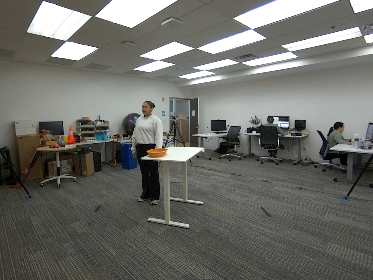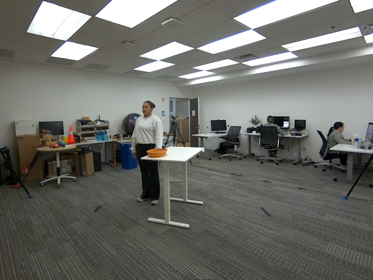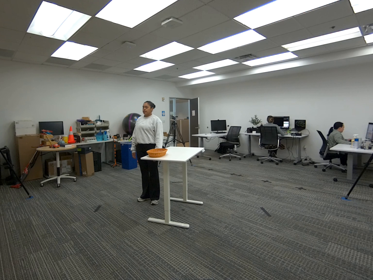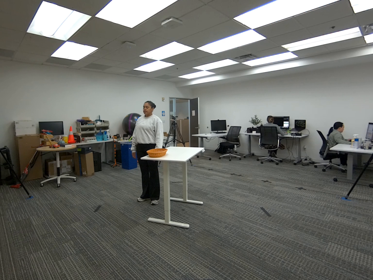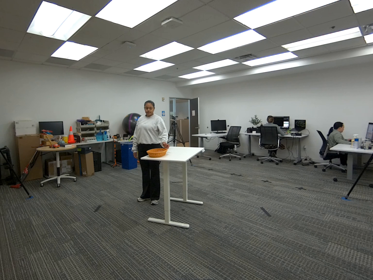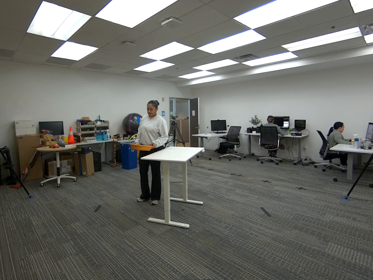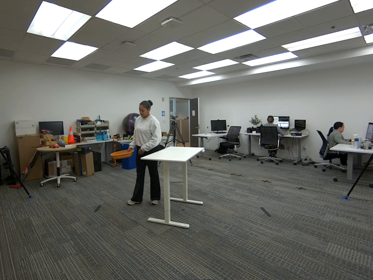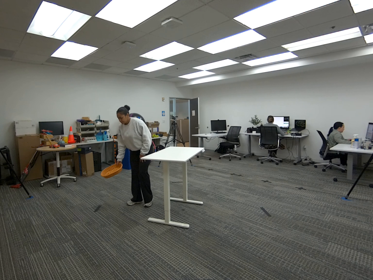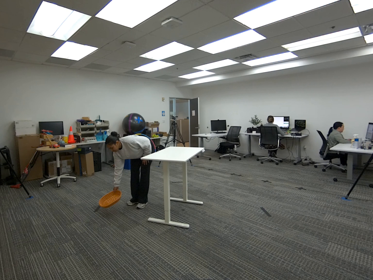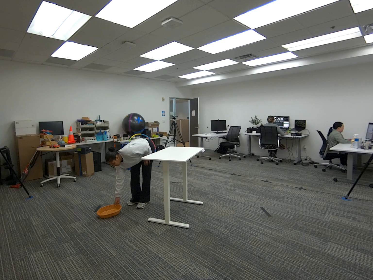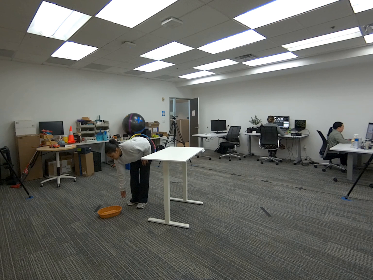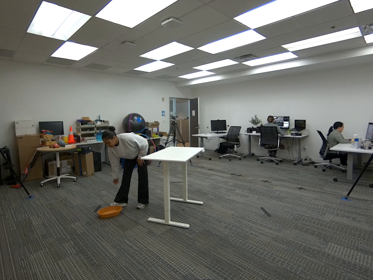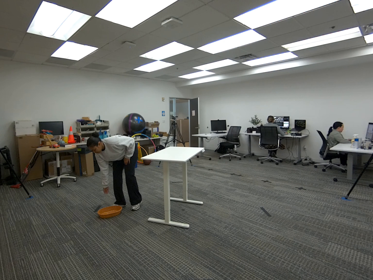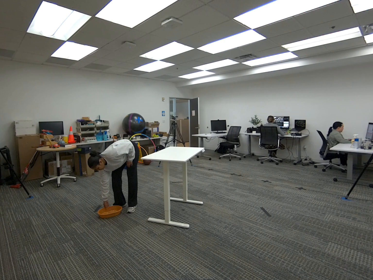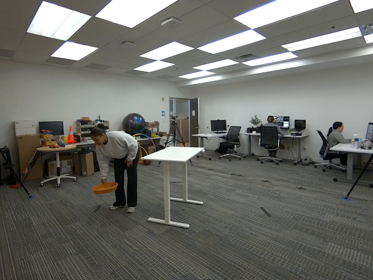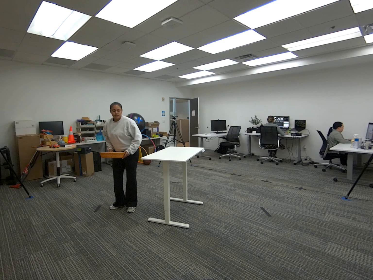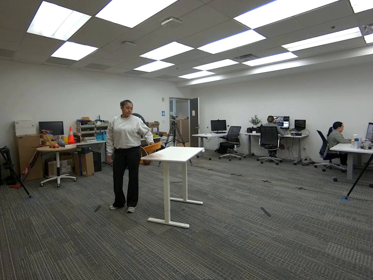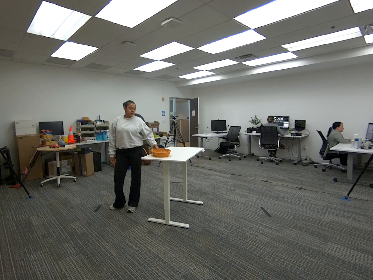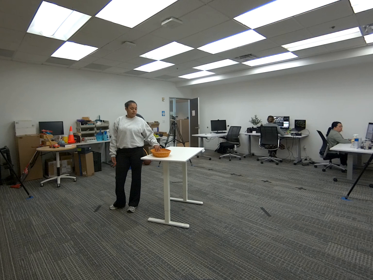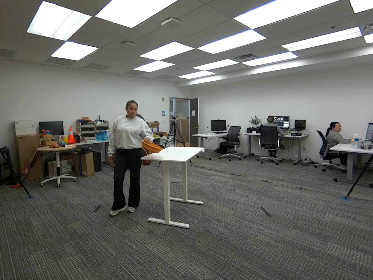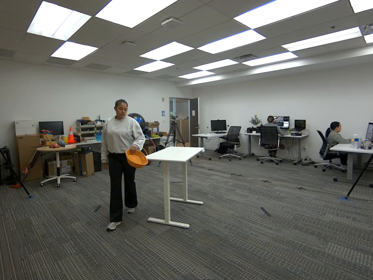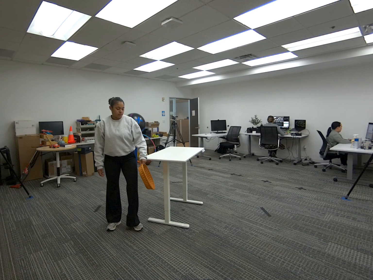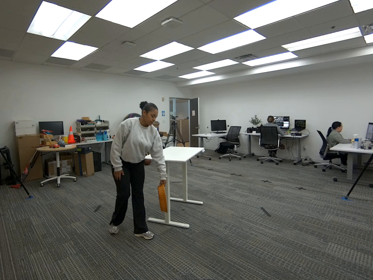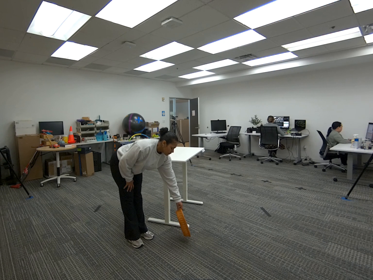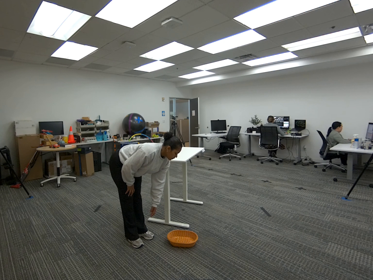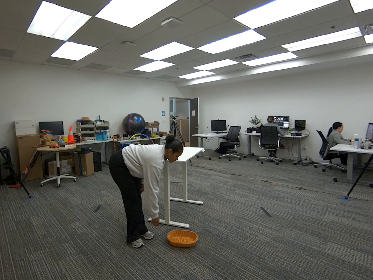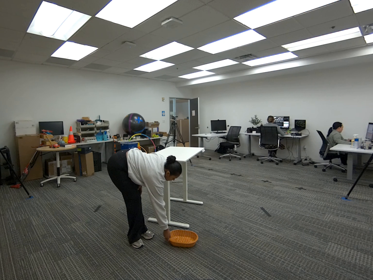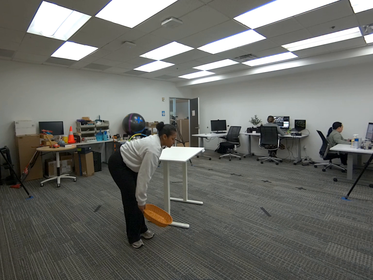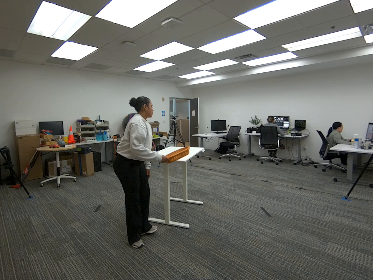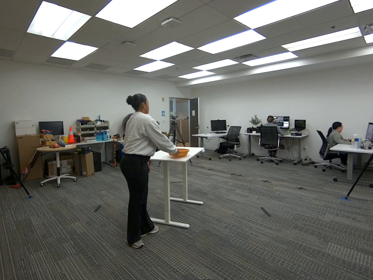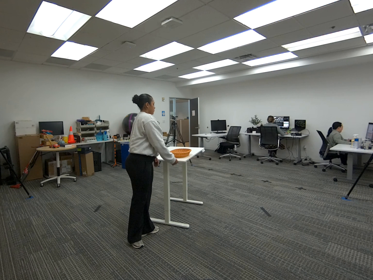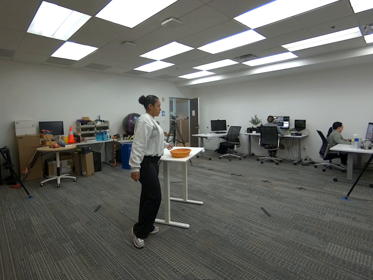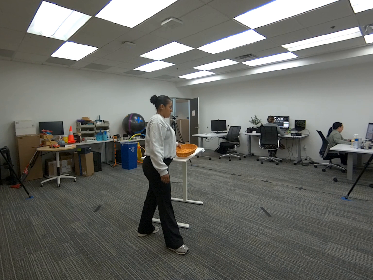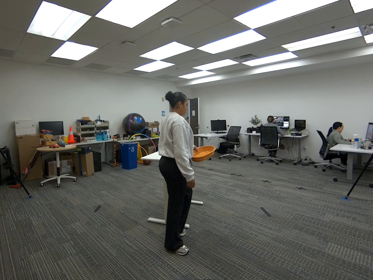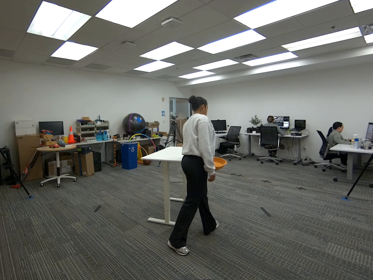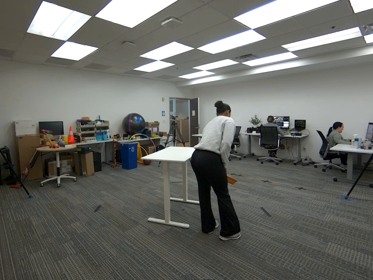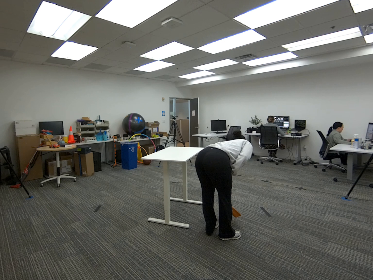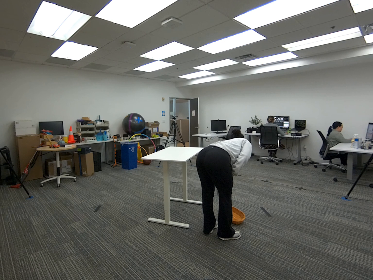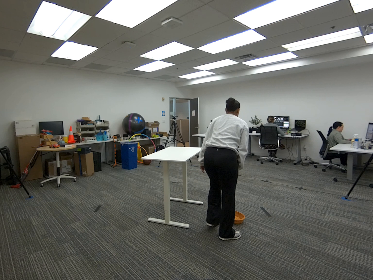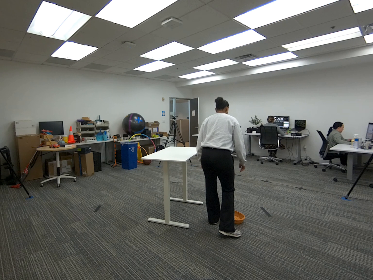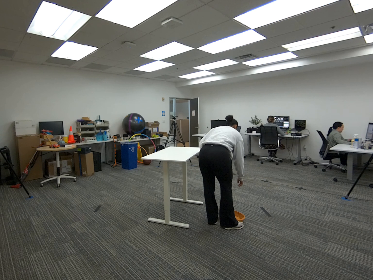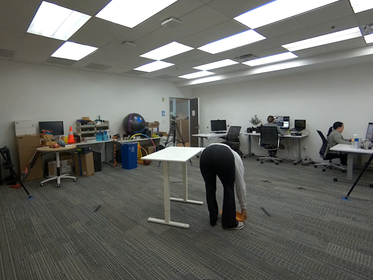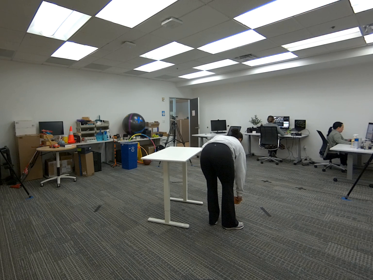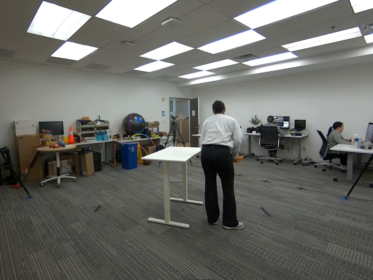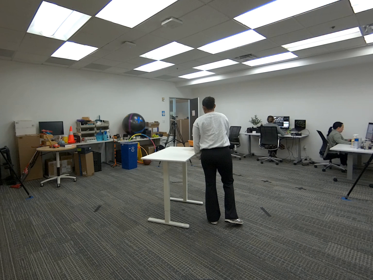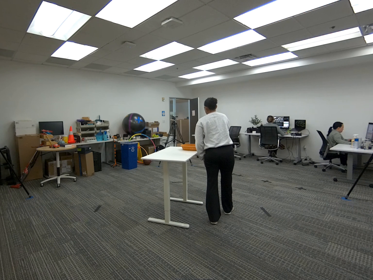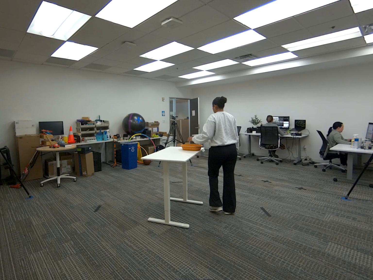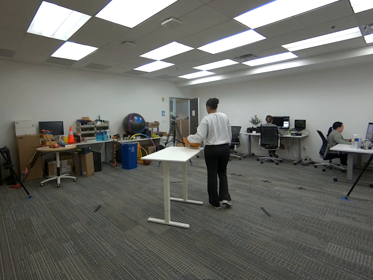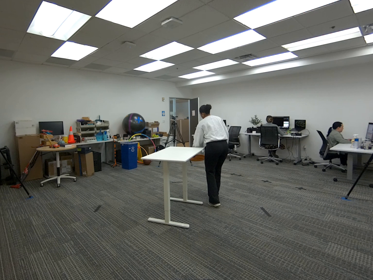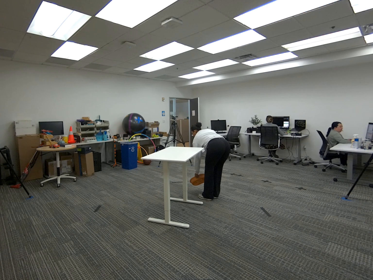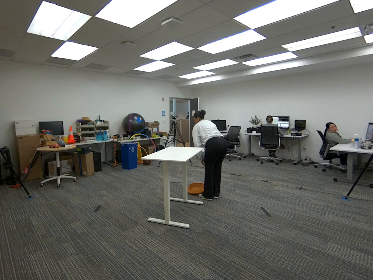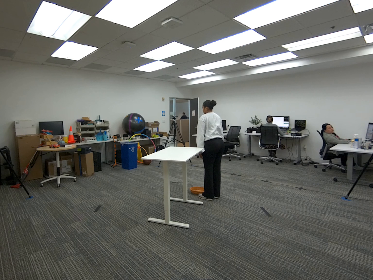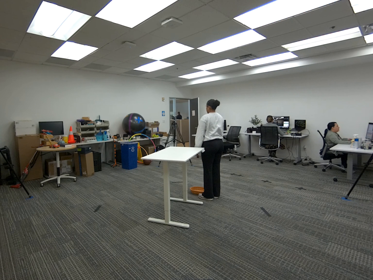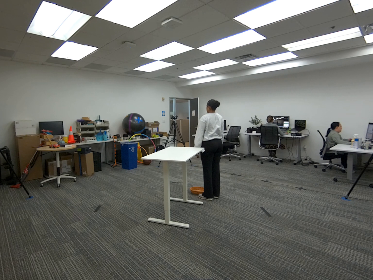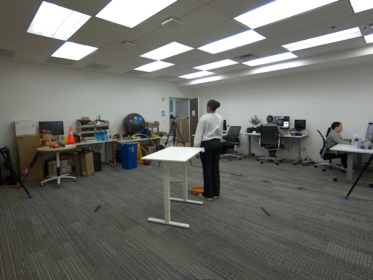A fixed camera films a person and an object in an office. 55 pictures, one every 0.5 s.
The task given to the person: Walk to the woven basket from the white desk, pick up the basket with your both hands and place the basket on the ground.
